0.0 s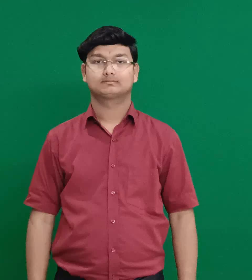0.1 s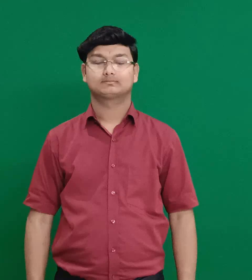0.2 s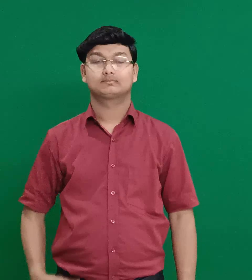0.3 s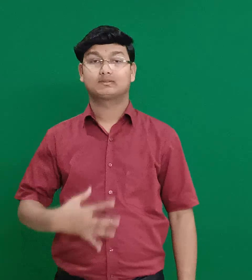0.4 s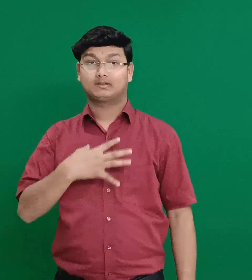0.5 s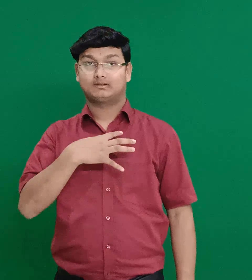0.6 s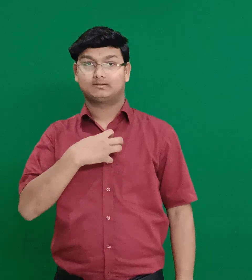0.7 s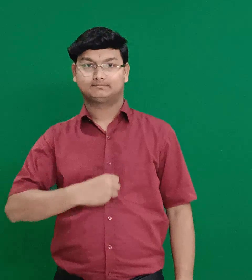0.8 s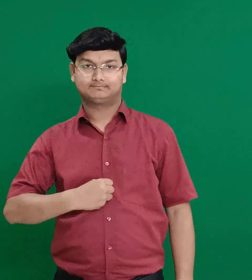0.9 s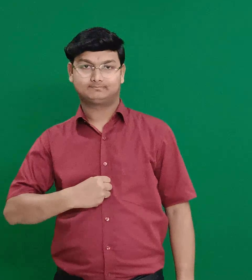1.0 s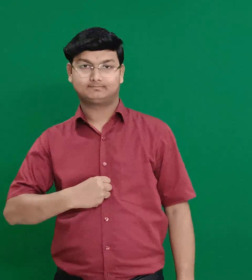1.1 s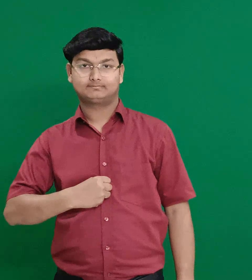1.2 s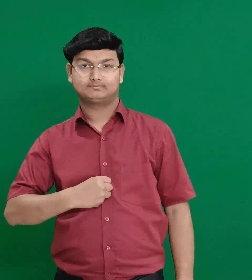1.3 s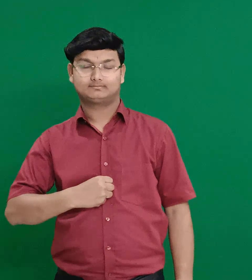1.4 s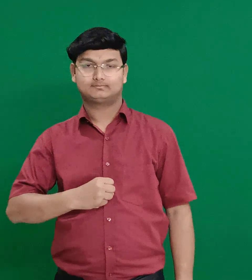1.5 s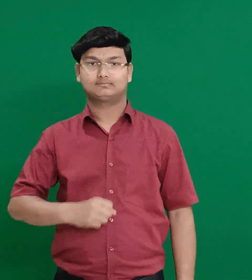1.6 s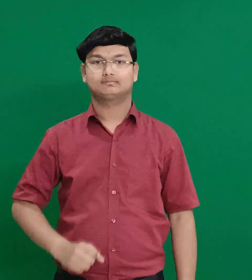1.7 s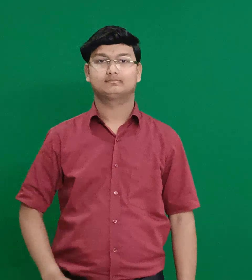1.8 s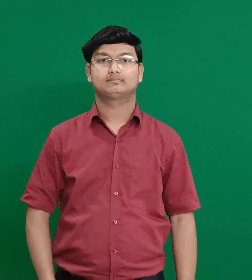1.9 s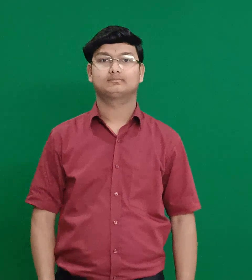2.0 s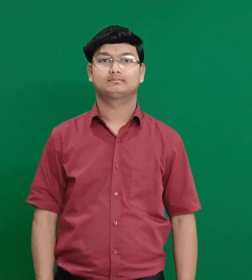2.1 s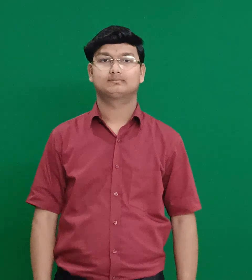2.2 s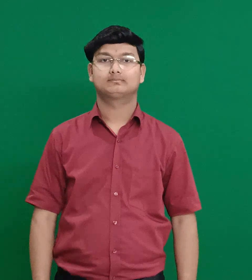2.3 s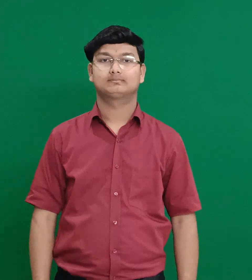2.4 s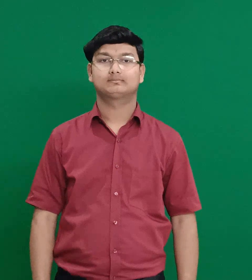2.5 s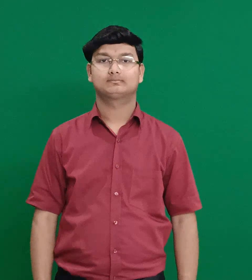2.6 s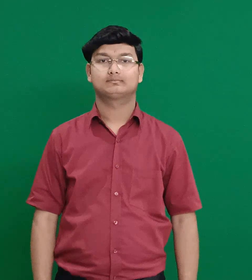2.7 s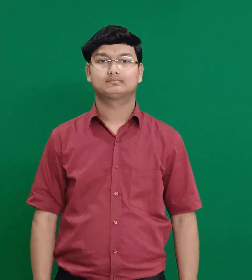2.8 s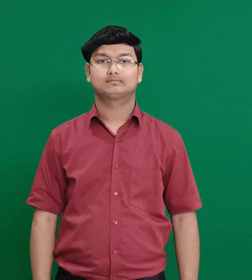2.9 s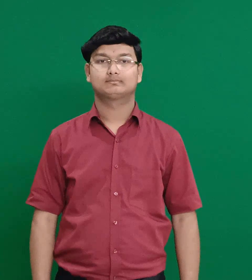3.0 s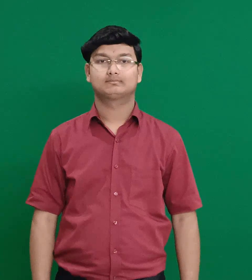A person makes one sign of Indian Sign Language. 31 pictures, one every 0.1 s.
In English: japhthah
